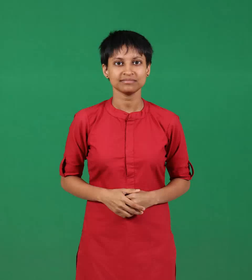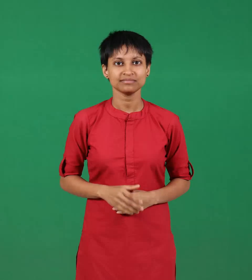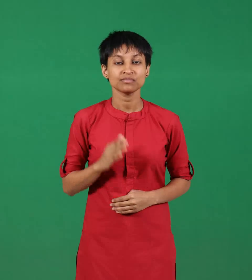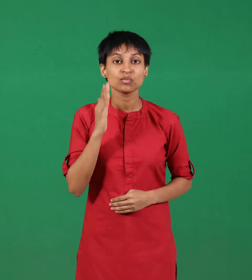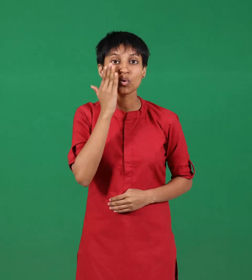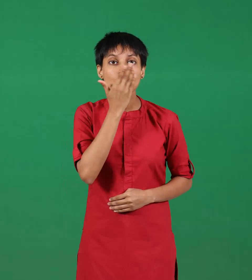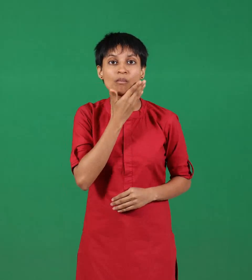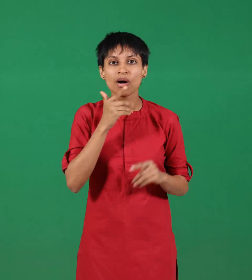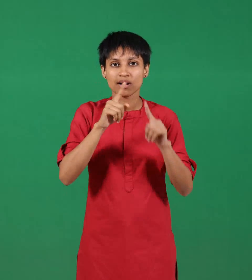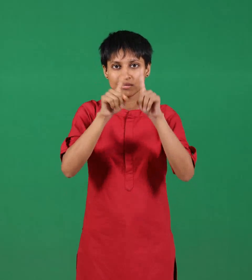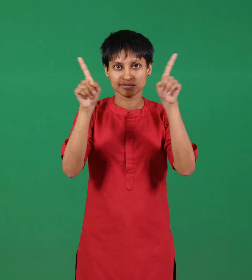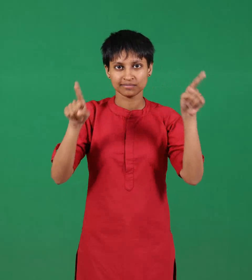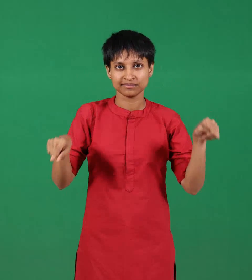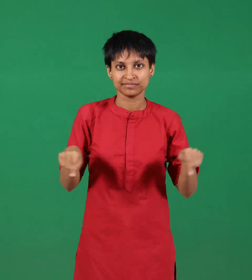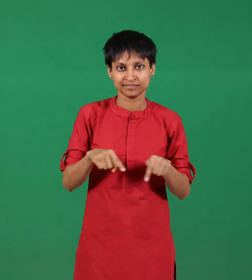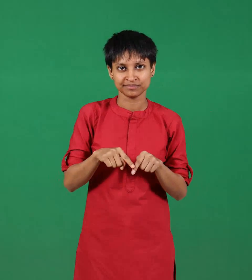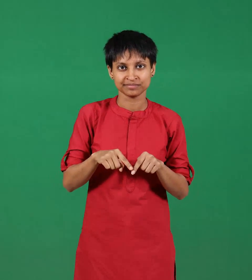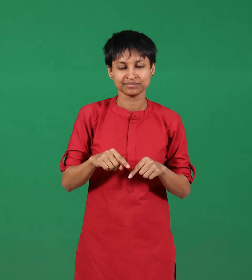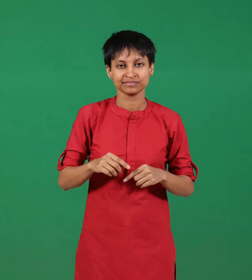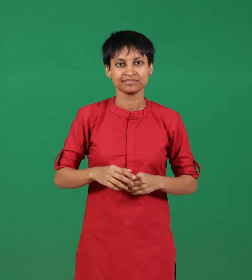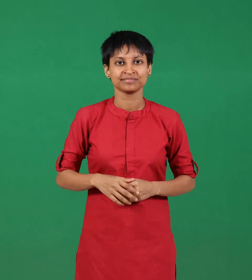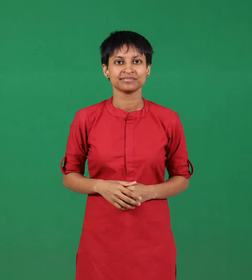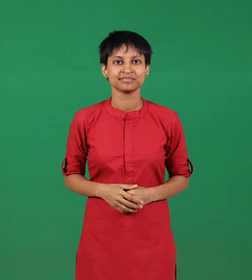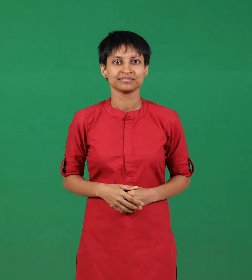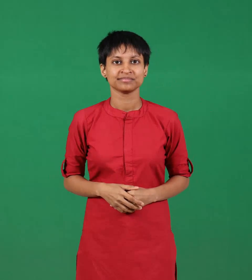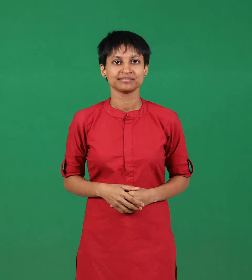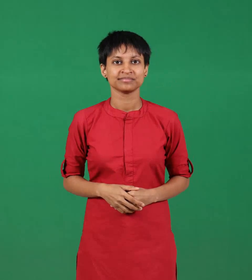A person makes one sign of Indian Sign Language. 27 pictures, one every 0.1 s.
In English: handkerchief
